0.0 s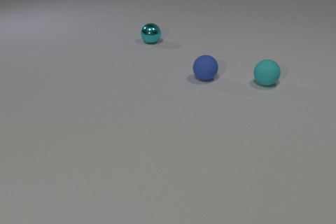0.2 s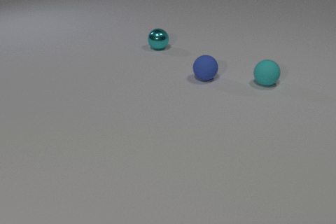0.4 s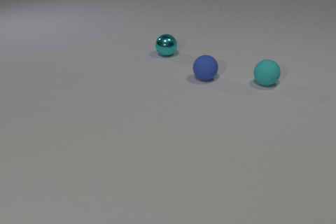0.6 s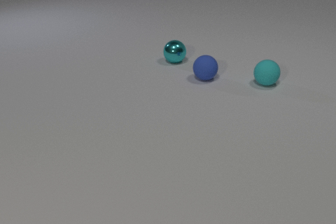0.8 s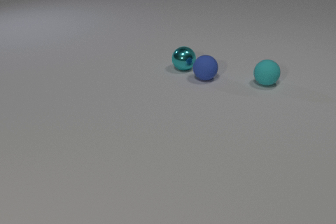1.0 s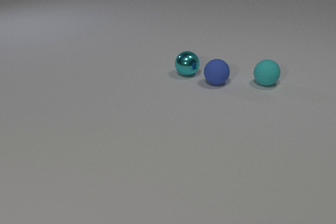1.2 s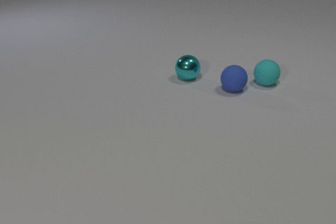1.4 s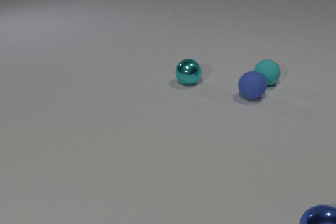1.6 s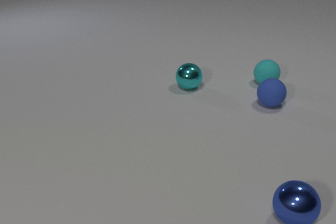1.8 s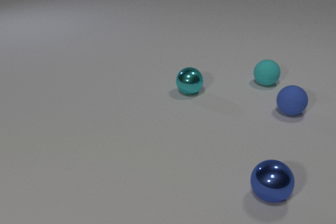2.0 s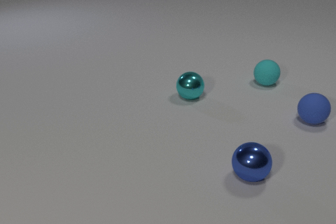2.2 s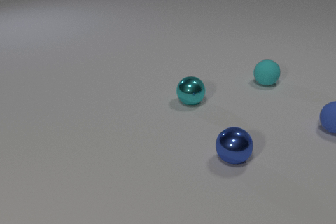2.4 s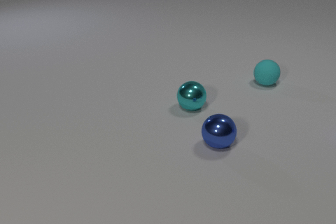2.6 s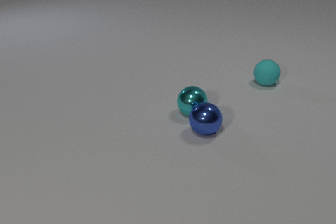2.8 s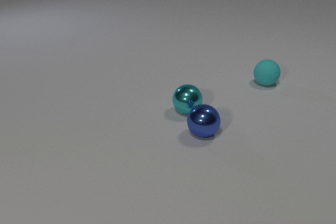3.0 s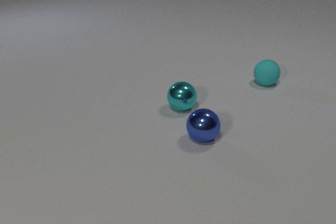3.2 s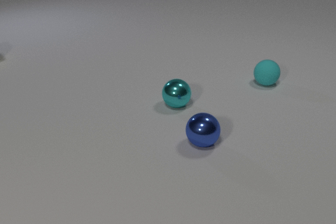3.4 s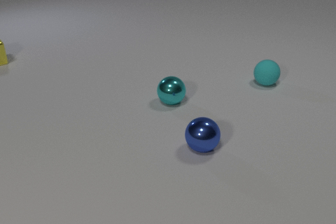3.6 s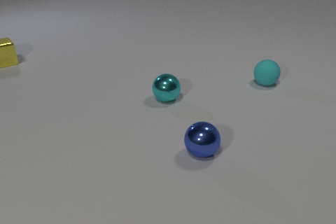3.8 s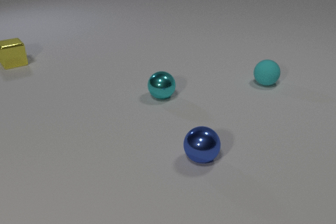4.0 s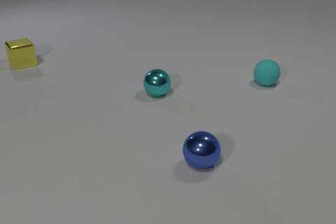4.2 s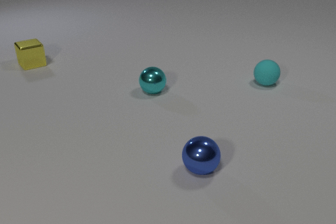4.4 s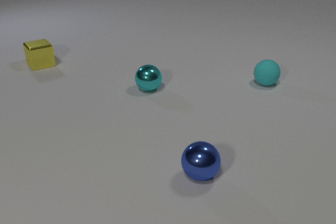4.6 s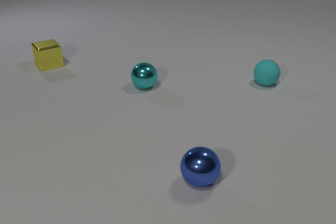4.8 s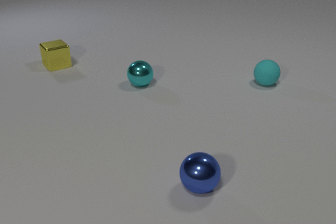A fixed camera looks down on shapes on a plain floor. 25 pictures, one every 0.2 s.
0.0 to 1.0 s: The cyan metal sphere rolls toward the camera and to the right. The blue rubber sphere rolls to the right and toward the camera. The cyan metal sphere and the blue rubber sphere collide.
1.0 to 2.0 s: The cyan metal sphere rolls toward the camera. The blue rubber sphere rolls to the right and toward the camera. The blue metal sphere comes in at the bottom edge, rolls away from the camera and to the left.
2.0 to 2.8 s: The cyan metal sphere rolls toward the camera. The blue rubber sphere rolls to the right and toward the camera, leaves at the right edge. The blue metal sphere rolls away from the camera and to the left. The cyan metal sphere and the blue metal sphere collide.
2.8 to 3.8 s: The cyan metal sphere rolls away from the camera and to the left. The blue metal sphere rolls toward the camera. The yellow metal cube comes in at the left edge, slides to the right and toward the camera.
3.8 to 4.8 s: The cyan metal sphere rolls away from the camera and to the left. The blue metal sphere rolls toward the camera. The yellow metal cube slides to the right and toward the camera.
What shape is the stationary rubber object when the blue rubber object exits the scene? sphere.
How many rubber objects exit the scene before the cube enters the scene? 1.
How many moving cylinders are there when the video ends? 0.
